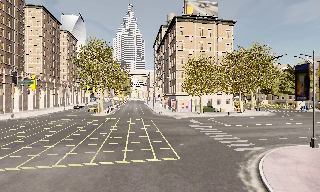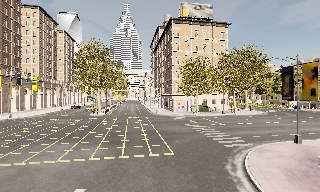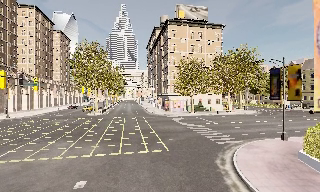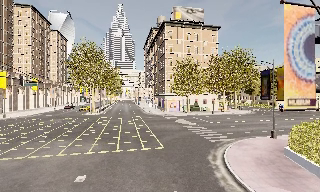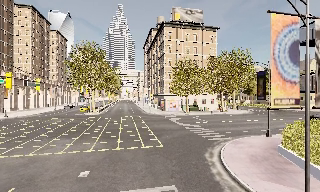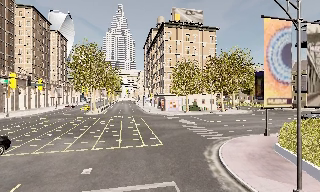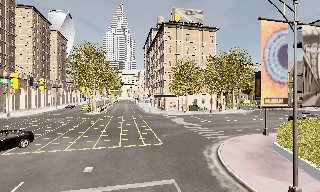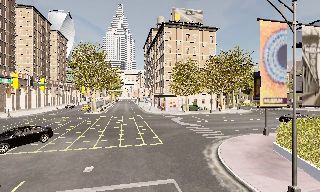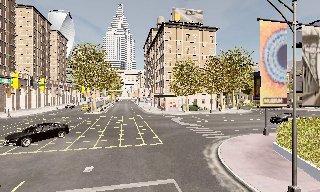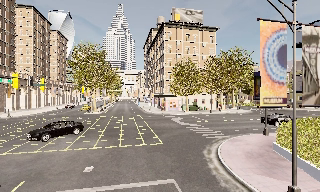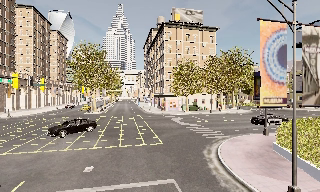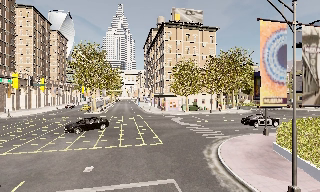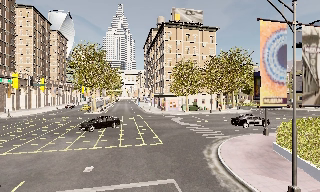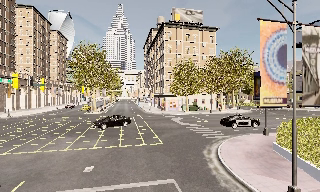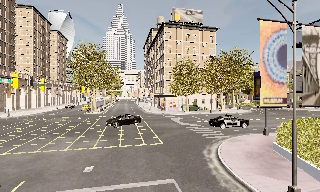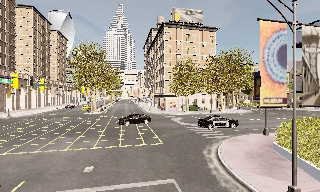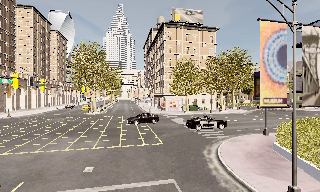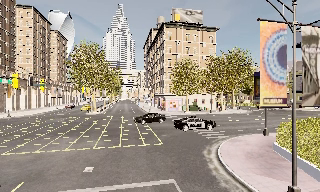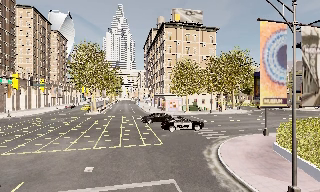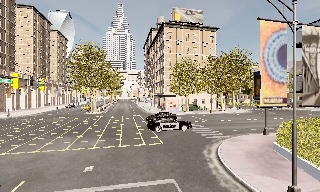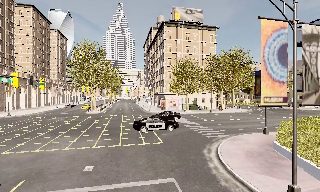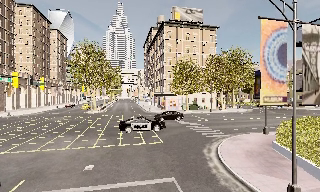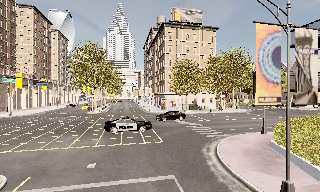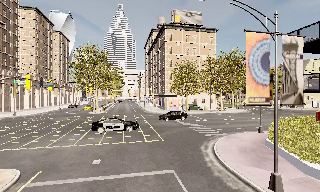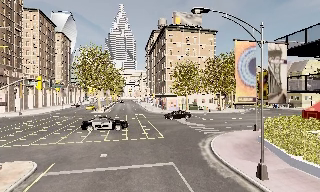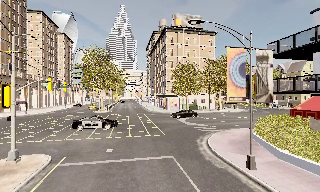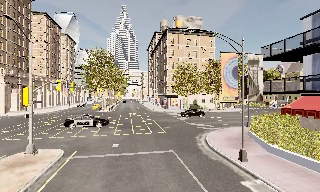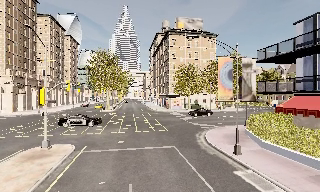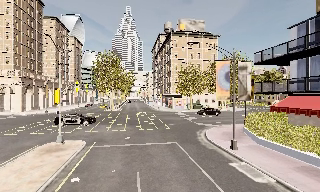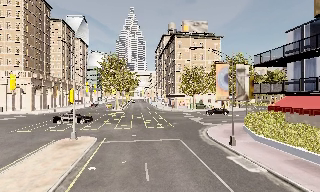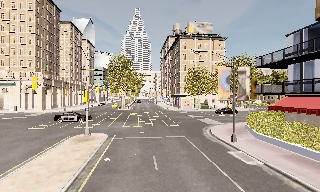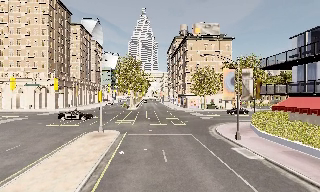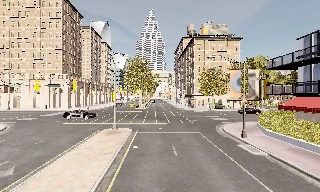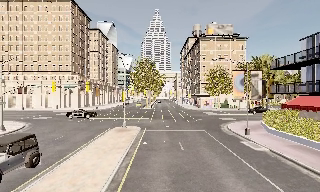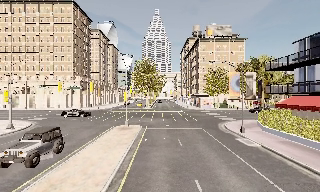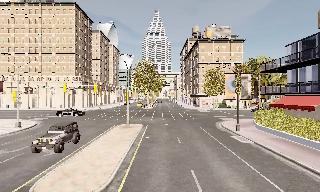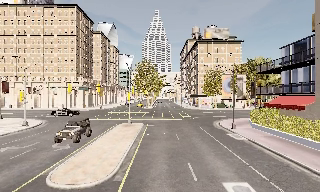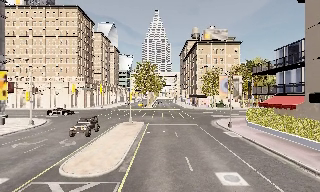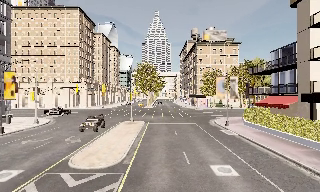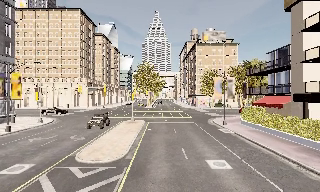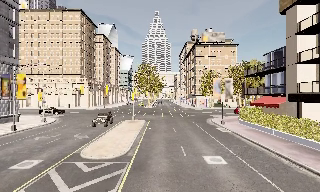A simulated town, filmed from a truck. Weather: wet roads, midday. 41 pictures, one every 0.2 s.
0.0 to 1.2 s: The camera travels backward, about 3 m, so what stands in front gets smaller. It loses speed.
1.2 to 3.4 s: The camera keeps its place and its aim.
3.4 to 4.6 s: The camera travels backward, about 1 m, so what stands in front gets smaller. It gains speed.
4.6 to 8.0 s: The camera pans to its left, which is counterclockwise from overhead, by about 10 degrees. It travels backward, about 17 m, so what stands in front gets smaller.
The film runs backward here.
